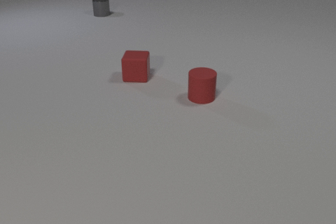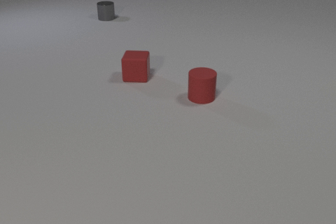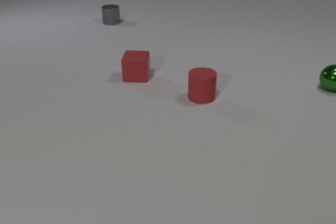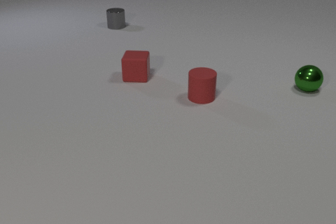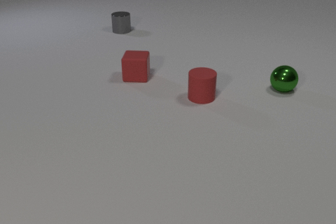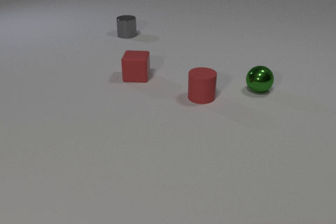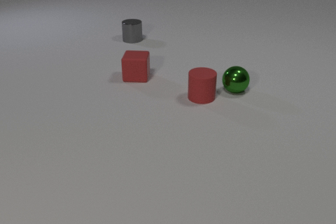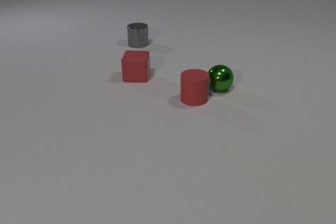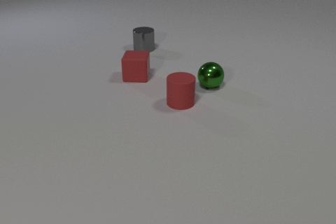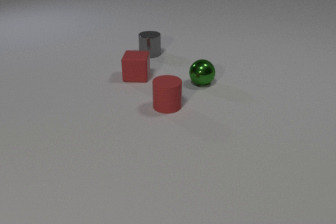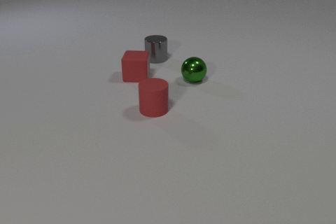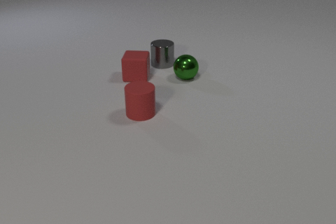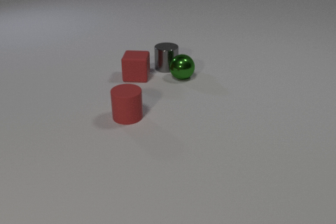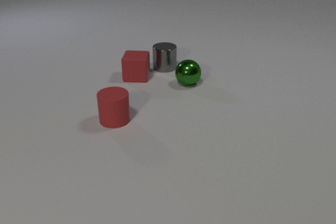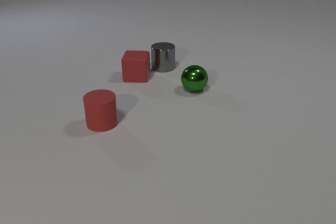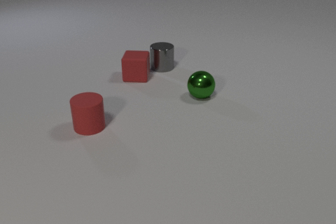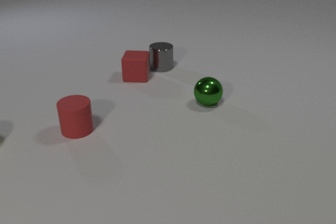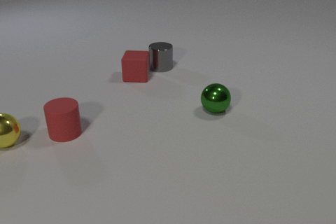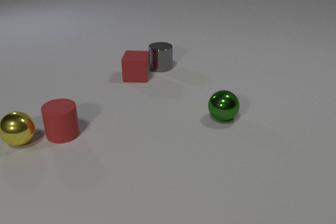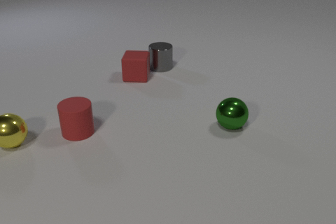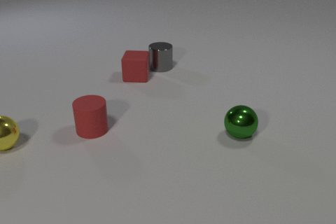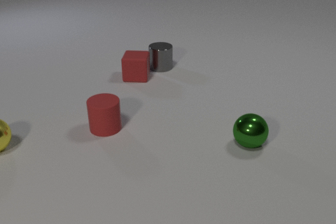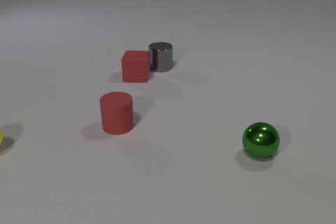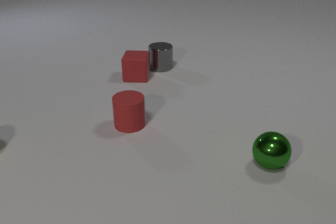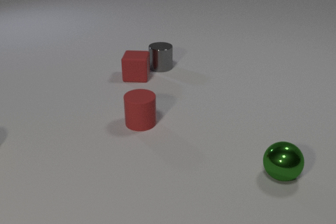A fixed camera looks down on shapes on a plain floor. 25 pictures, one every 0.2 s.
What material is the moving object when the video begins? metal.
Are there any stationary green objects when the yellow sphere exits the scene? no.
How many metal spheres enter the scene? 2.
0.0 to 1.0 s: The green metal sphere comes in at the right edge, rolls to the left and toward the camera. The gray metal cylinder slides toward the camera.
1.0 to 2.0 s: The green metal sphere rolls to the left. The red rubber cylinder slides to the left and toward the camera. The gray metal cylinder slides toward the camera and to the right. The green metal sphere and the red rubber cylinder collide.
2.0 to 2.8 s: The green metal sphere rolls toward the camera. The red rubber cylinder slides to the left and toward the camera. The gray metal cylinder slides toward the camera. The green metal sphere and the gray metal cylinder collide.
2.8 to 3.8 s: The green metal sphere rolls toward the camera and to the right. The red rubber cylinder slides to the left and toward the camera. The yellow metal sphere comes in at the left edge, rolls to the right. The red rubber cylinder and the yellow metal sphere collide.
3.8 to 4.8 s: The green metal sphere rolls toward the camera and to the right. The red rubber cylinder slides to the right. The yellow metal sphere rolls to the left, leaves at the left edge.
